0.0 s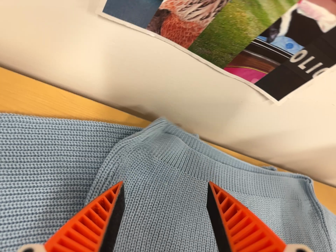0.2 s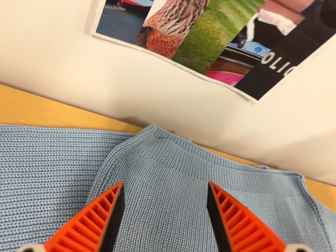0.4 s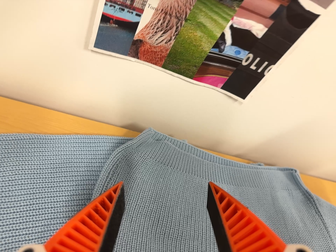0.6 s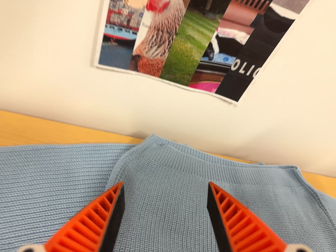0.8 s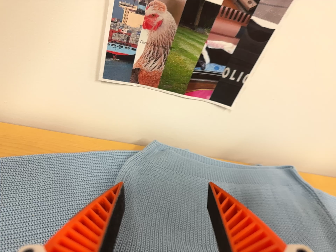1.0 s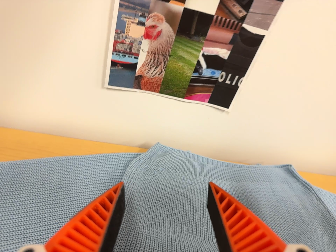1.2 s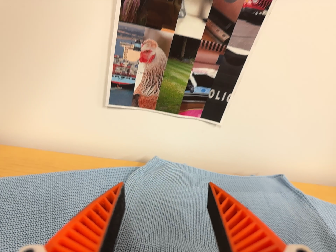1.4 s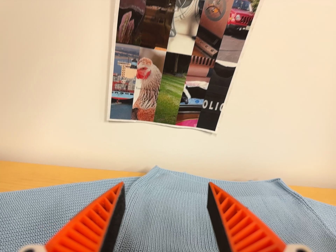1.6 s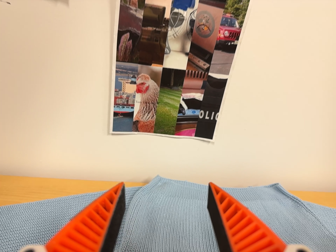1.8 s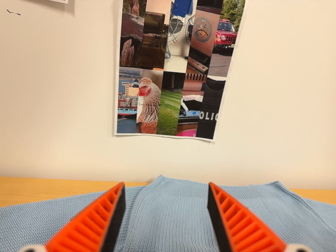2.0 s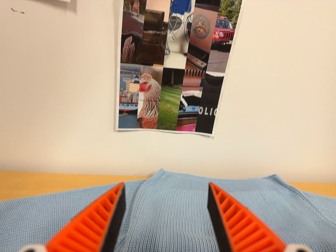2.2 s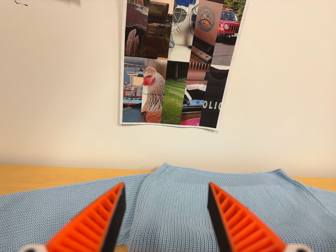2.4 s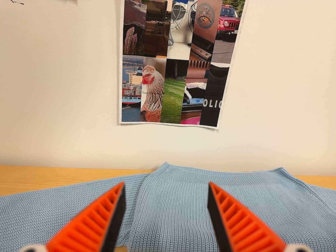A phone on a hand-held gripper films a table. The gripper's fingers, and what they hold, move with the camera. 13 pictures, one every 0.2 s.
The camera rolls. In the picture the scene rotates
counterclockwise.
0.0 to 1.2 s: The camera travels backward and toward the bottom of its view, about 20 cm, so what stands in front gets smaller. Its aim tips toward the top of its view by about 25 degrees. It rolls about its line of sight by about 20 degrees, and the scene rotates counterclockwise.
1.2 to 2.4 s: The camera travels backward, about 9 cm, so what stands in front gets smaller.
The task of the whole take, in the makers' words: fold up.
The film runs forward here.
